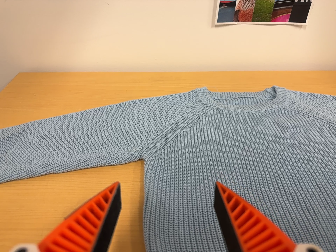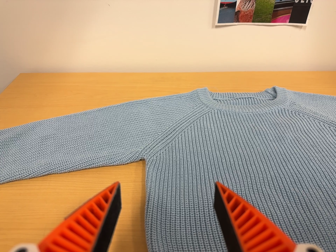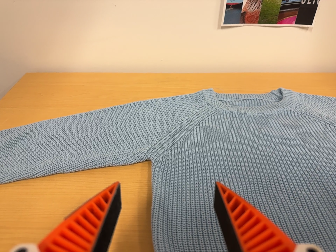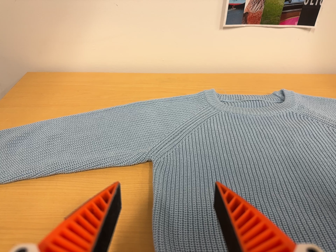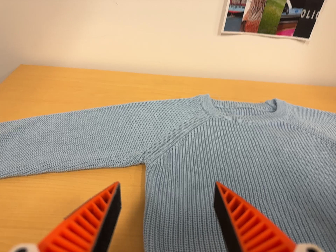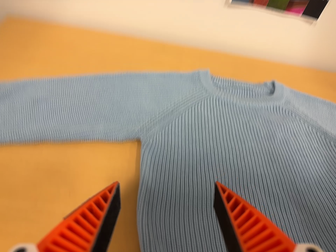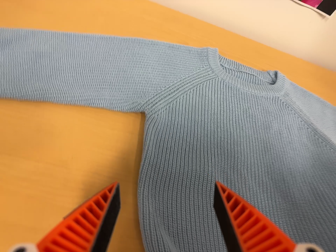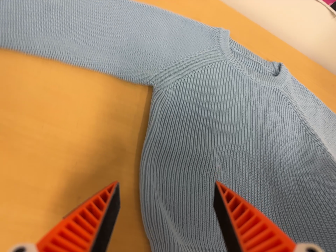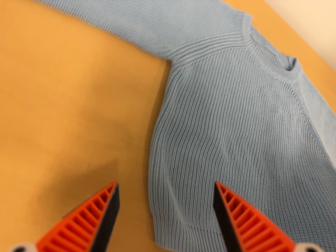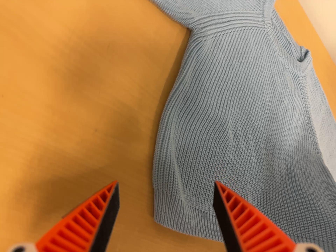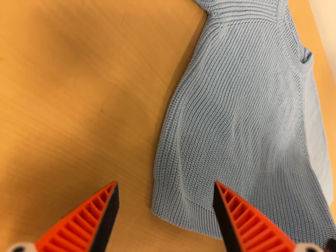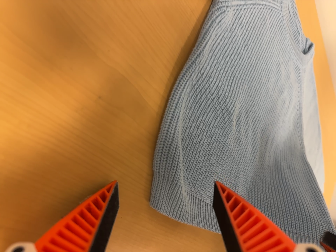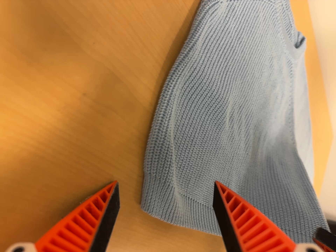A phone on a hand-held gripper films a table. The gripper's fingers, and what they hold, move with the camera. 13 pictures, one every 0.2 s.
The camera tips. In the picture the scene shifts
upward.
The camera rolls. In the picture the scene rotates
clockwise.
0.0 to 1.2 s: The camera travels to its left and toward the top of its view, about 9 cm. Its aim tips toward the bottom of its view by about 20 degrees, and the scene shifts upward. It rolls about its line of sight by about 15 degrees, and the scene rotates clockwise.
1.2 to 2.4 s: The camera pans to its right by about 20 degrees. It travels to its left and forward, about 16 cm. Its aim tips toward the bottom of its view by about 25 degrees, and the scene shifts upward. It rolls about its line of sight by about 30 degrees, and the scene rotates clockwise.
The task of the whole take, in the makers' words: fold up.
The film runs forward here.
